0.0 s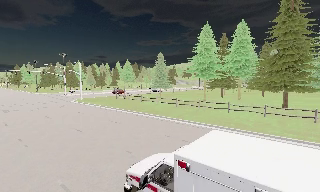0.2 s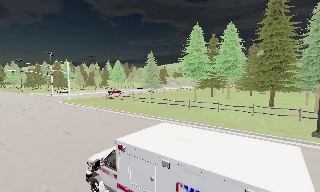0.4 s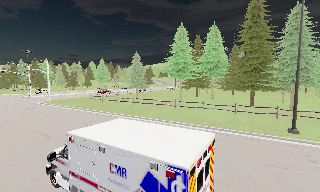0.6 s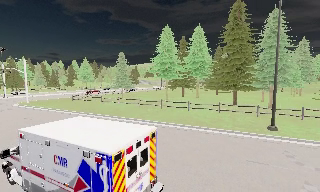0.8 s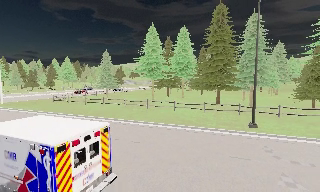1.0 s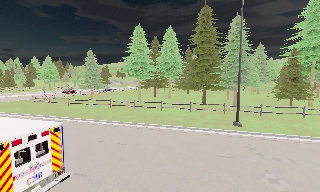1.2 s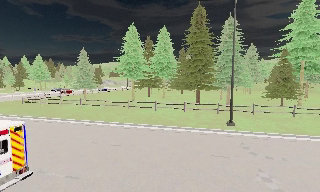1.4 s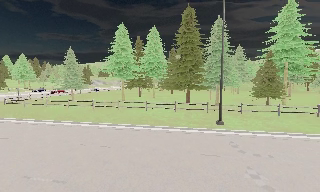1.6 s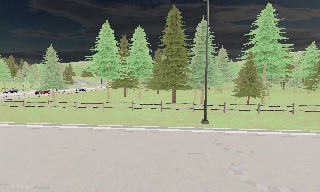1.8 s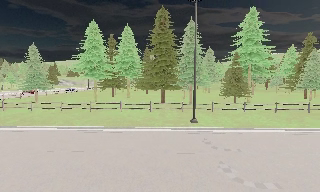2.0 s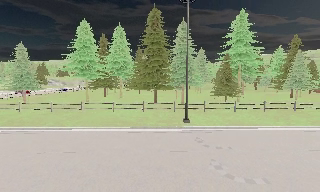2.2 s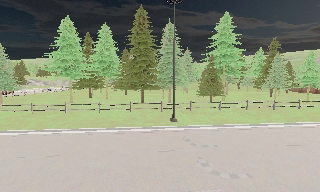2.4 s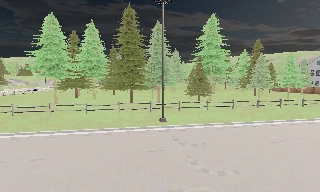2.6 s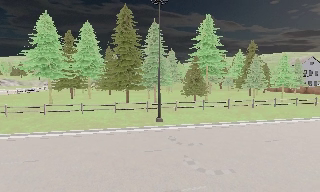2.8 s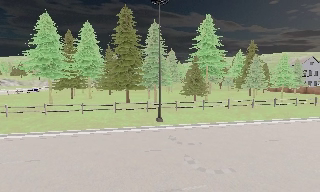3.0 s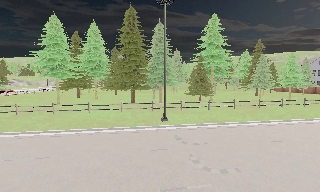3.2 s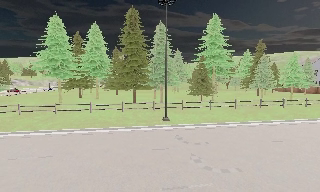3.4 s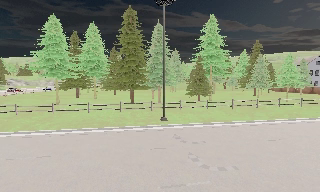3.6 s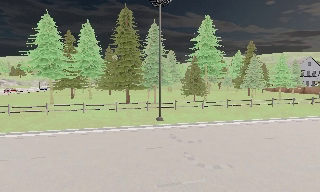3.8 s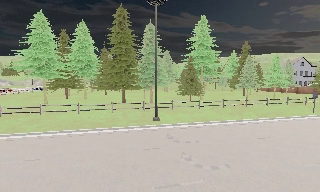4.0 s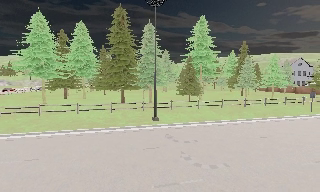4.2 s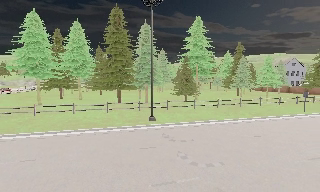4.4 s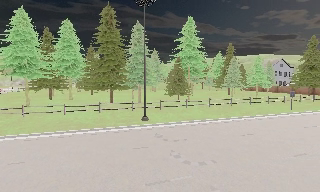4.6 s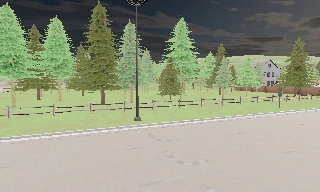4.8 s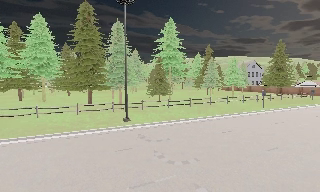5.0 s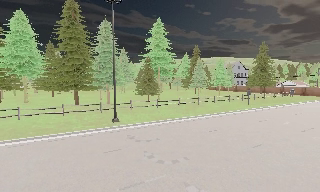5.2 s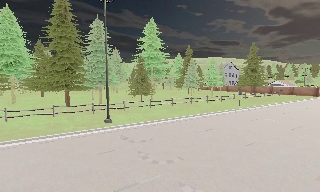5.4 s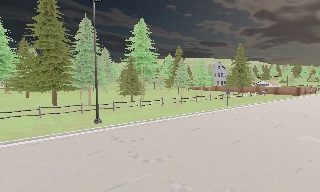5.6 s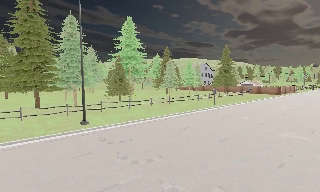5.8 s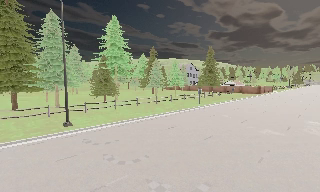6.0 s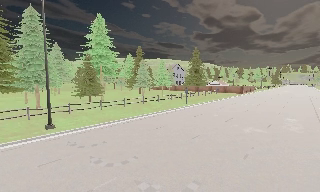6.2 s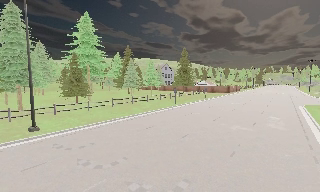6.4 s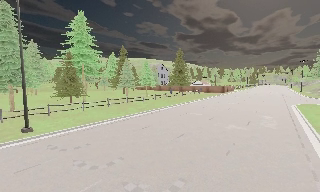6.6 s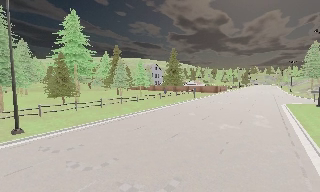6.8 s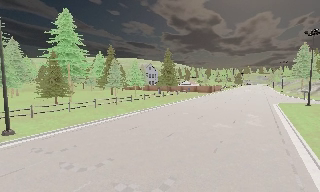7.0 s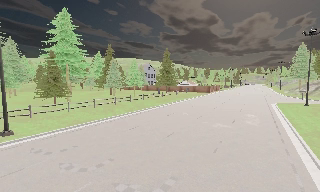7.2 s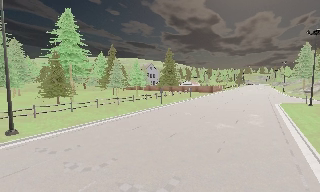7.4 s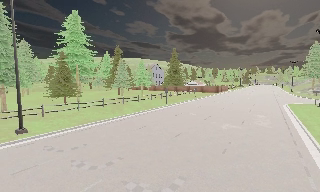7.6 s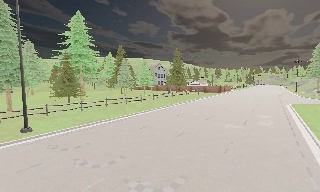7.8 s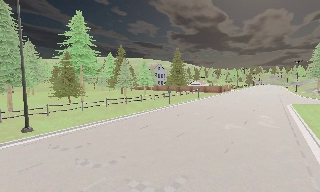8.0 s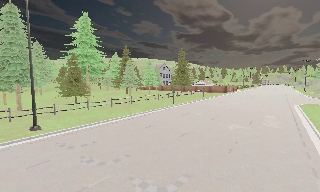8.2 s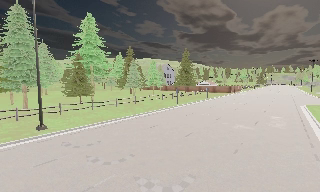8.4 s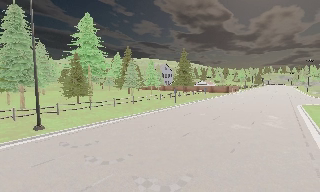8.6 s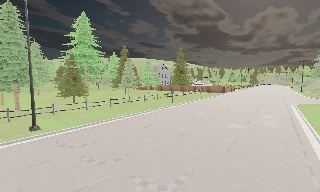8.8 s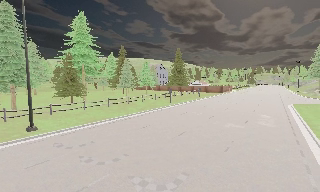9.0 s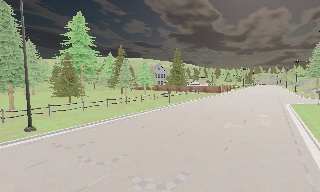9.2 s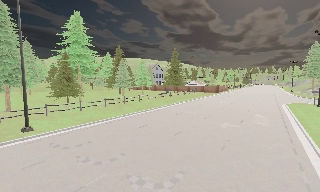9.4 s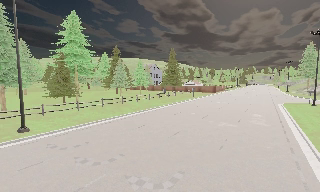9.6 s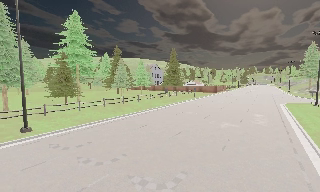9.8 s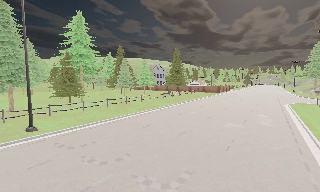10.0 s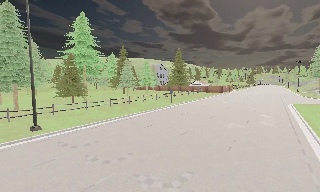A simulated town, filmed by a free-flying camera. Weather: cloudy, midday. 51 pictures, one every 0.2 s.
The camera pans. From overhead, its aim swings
clockwise.
The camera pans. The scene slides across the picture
to the left.
0.0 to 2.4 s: The camera swings to its right by about 50 degrees, and the scene slides to the left.
2.4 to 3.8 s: The camera shifts only a little, or ends up much as it began.
3.8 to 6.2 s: The camera pans to its right, which is clockwise from overhead, by about 40 degrees.
6.2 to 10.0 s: The camera travels backward, about 1 m, so what stands in front gets smaller.
The film runs forward here.
